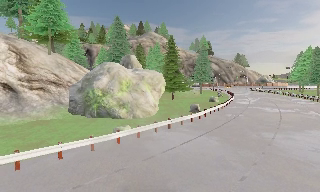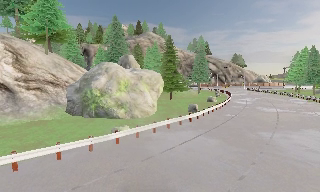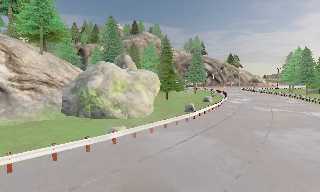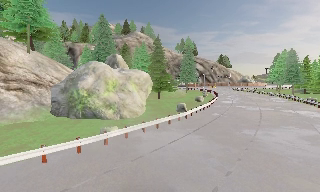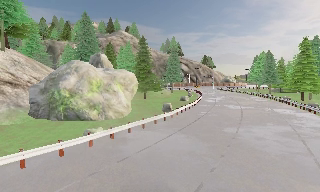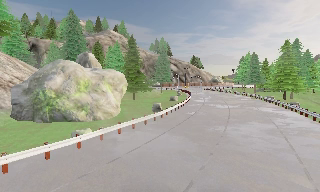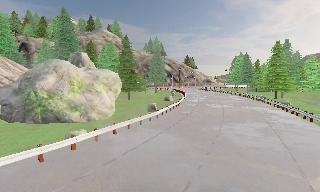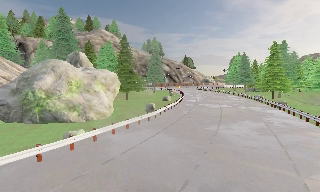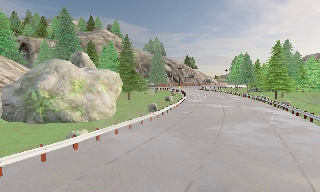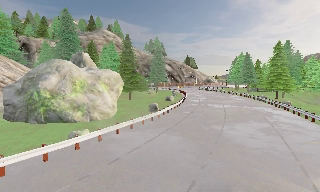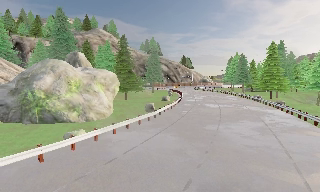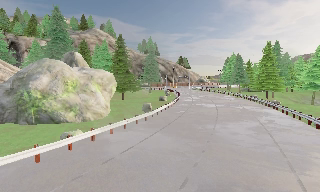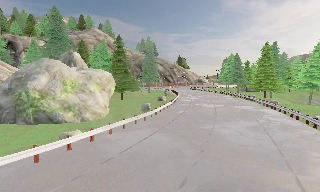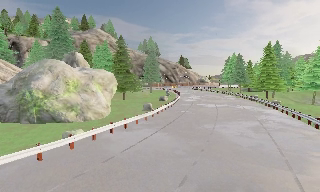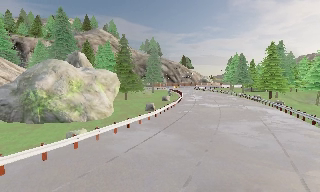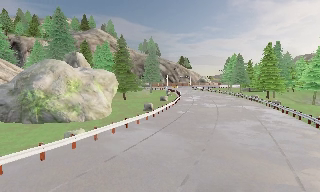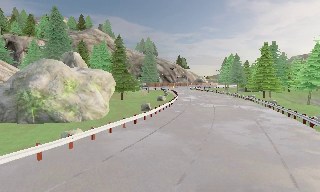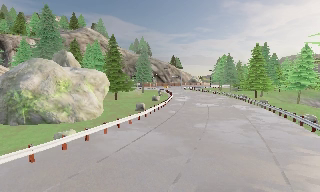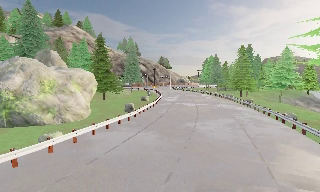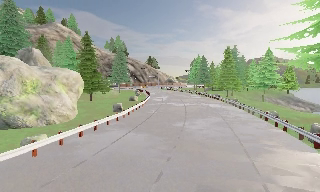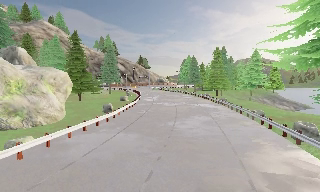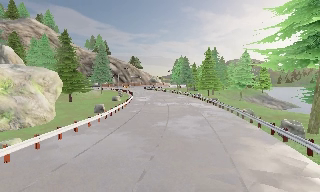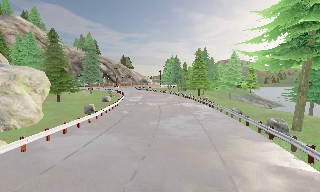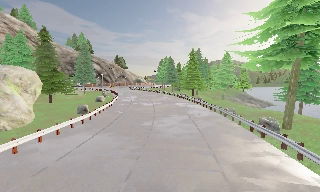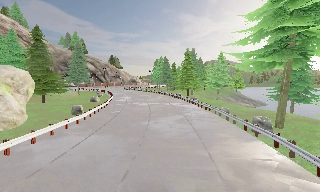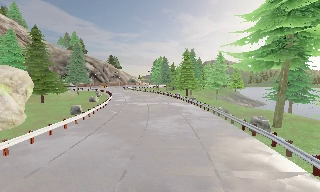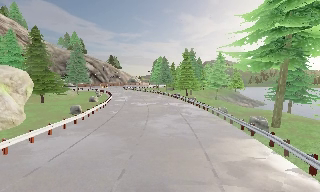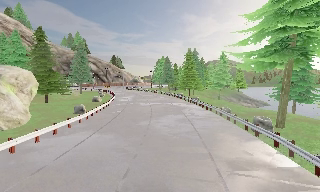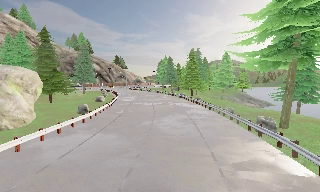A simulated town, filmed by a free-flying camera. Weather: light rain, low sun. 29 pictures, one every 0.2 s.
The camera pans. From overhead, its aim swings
clockwise.
The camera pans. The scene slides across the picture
to the left.
0.0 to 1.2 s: The camera pans to its right, which is clockwise from overhead, by about 15 degrees.
1.2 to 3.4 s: The camera shifts only a little, or ends up much as it began.
3.4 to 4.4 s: The camera pans to its right, which is clockwise from overhead, by about 15 degrees.
4.4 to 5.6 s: The camera shifts only a little, or ends up much as it began.
The film runs backward here.
